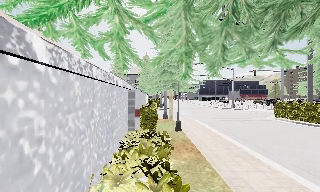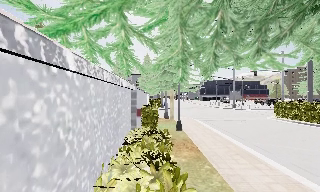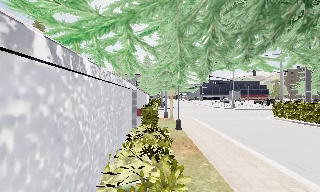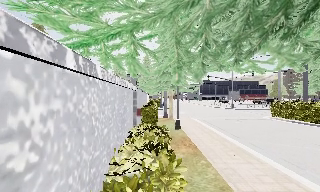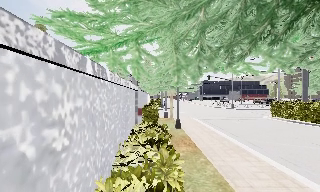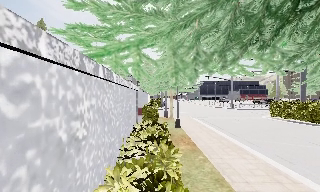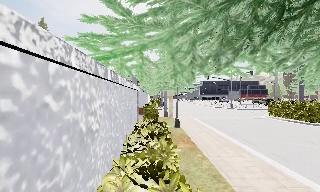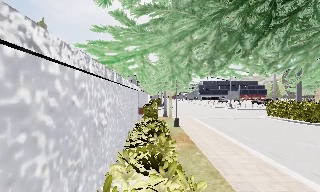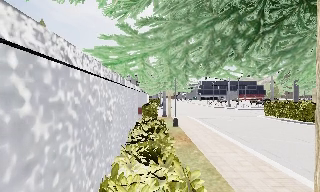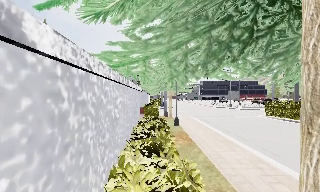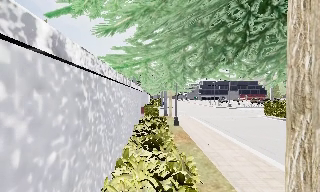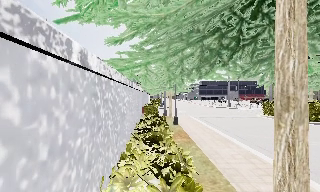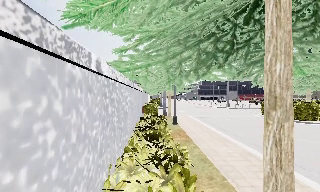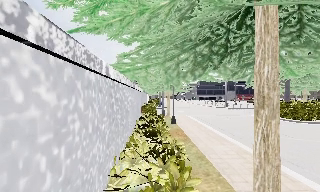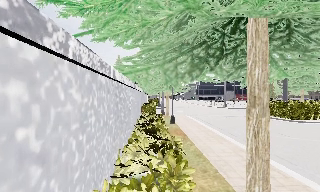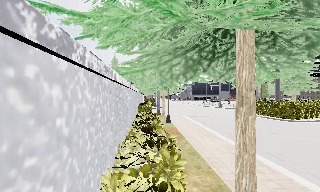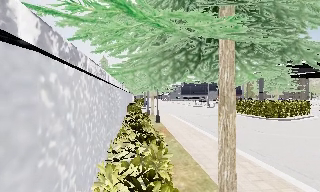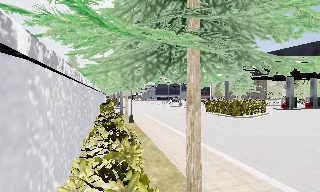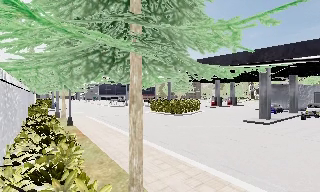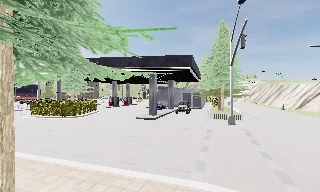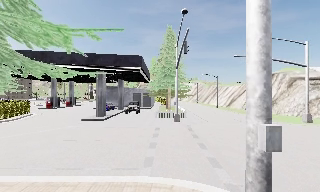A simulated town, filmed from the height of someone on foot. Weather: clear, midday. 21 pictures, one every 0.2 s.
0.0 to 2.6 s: The camera travels backward, about 2.5 m, so what stands in front gets smaller.
2.6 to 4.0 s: The camera swings to its right by about 85 degrees, and the scene slides to the left. It travels backward, about 1.5 m.
The film runs backward here.
